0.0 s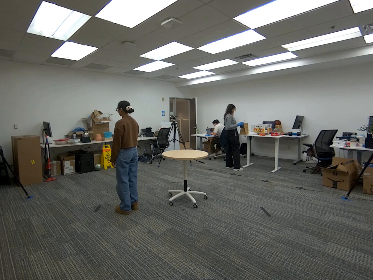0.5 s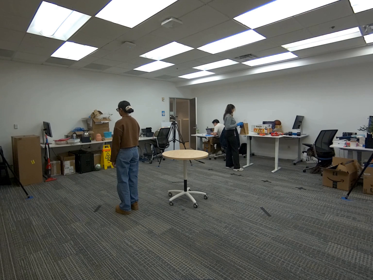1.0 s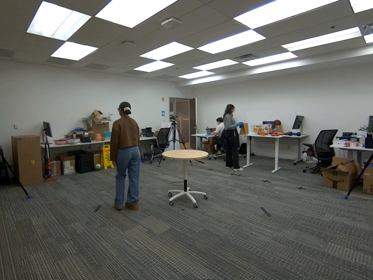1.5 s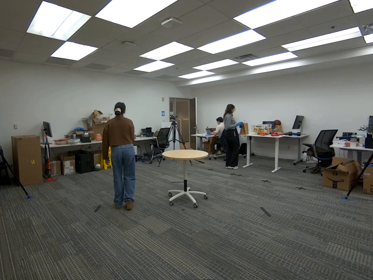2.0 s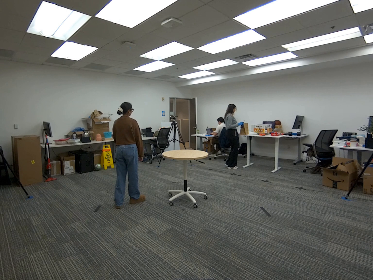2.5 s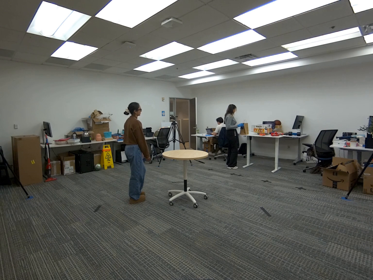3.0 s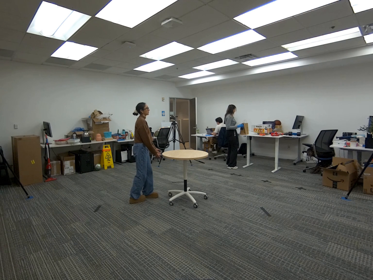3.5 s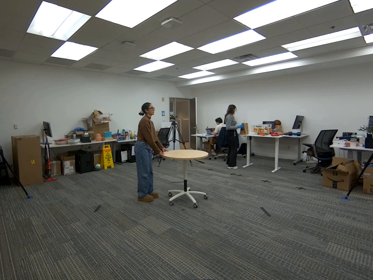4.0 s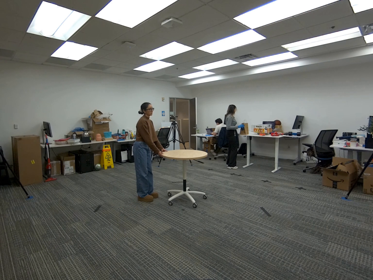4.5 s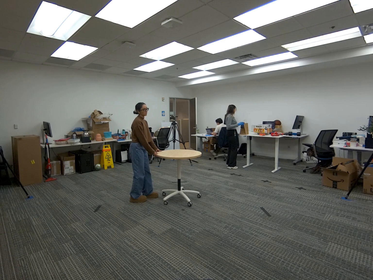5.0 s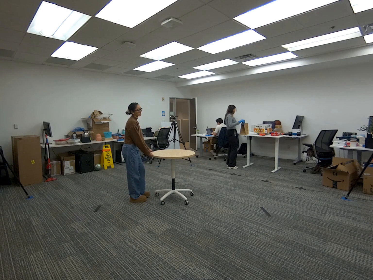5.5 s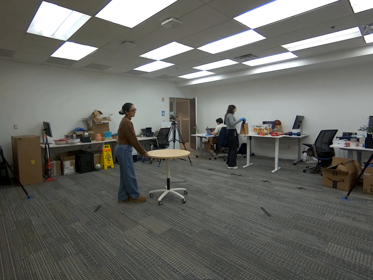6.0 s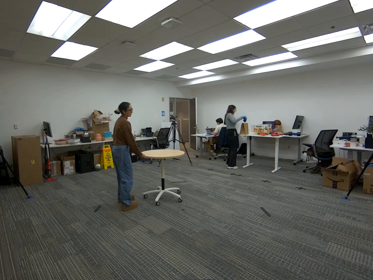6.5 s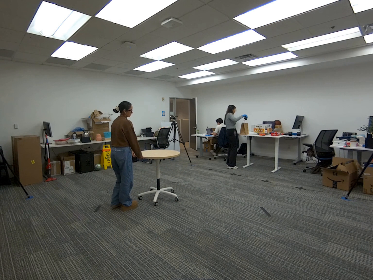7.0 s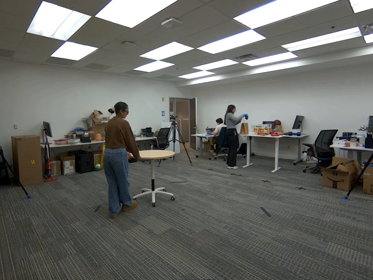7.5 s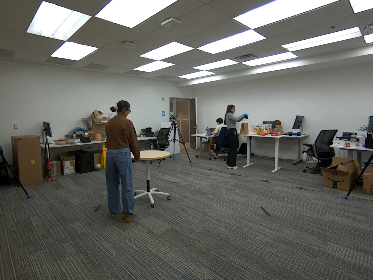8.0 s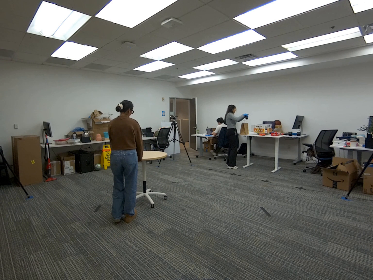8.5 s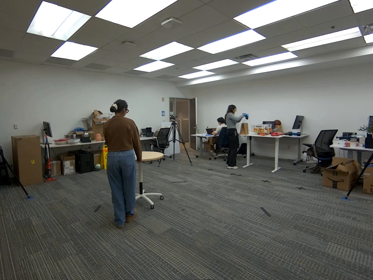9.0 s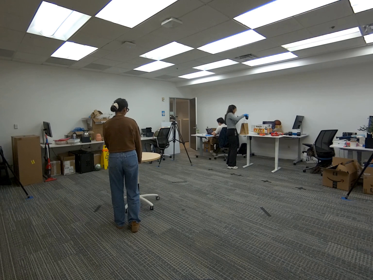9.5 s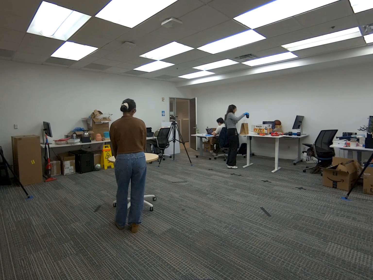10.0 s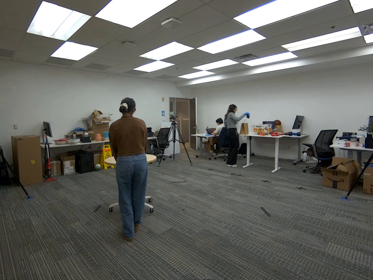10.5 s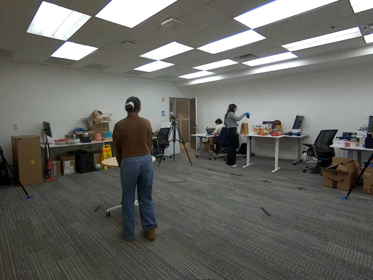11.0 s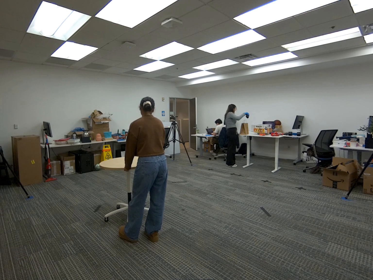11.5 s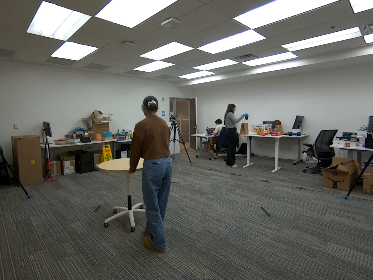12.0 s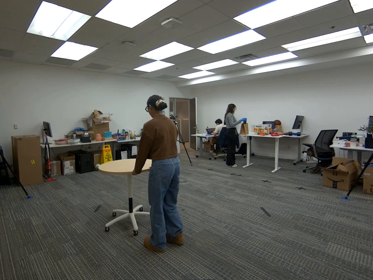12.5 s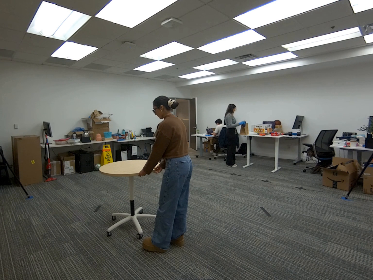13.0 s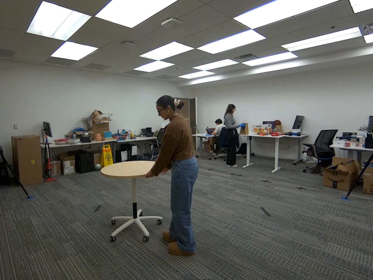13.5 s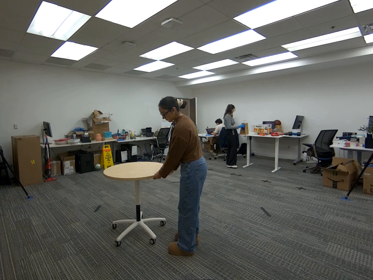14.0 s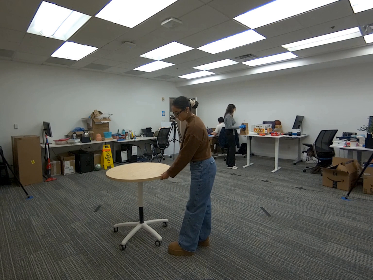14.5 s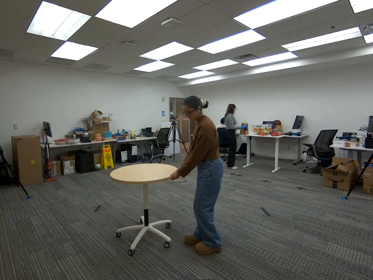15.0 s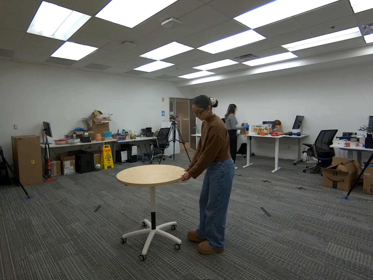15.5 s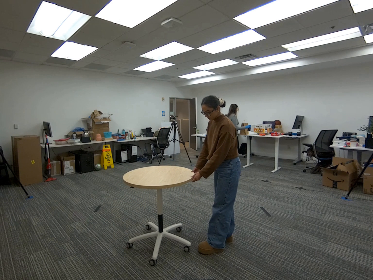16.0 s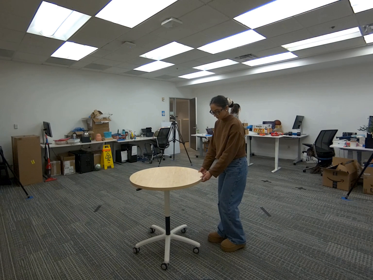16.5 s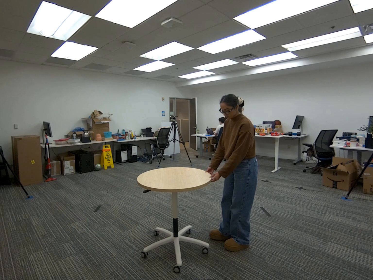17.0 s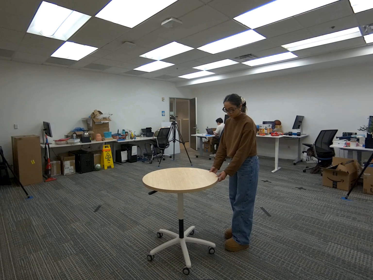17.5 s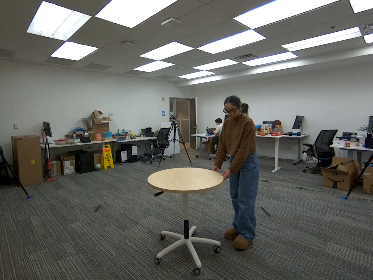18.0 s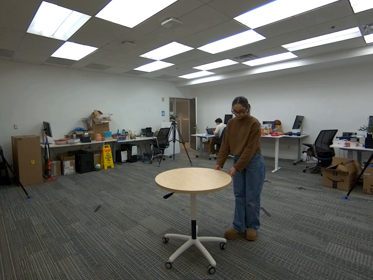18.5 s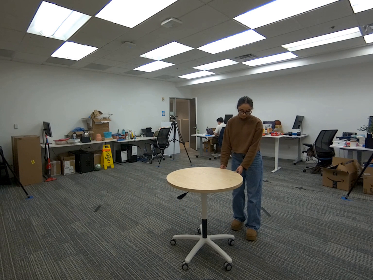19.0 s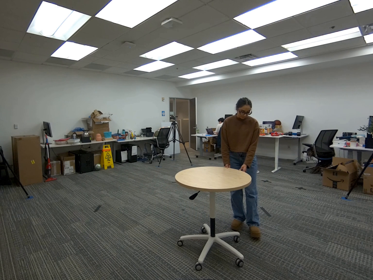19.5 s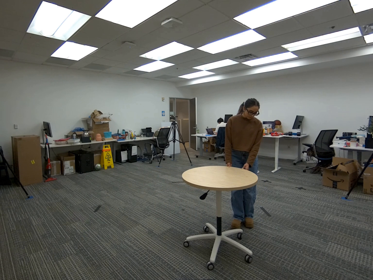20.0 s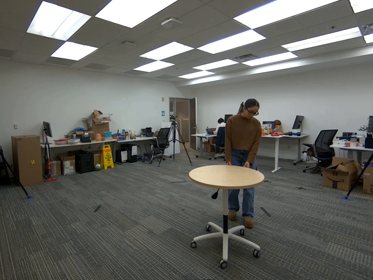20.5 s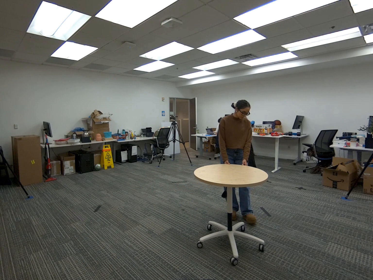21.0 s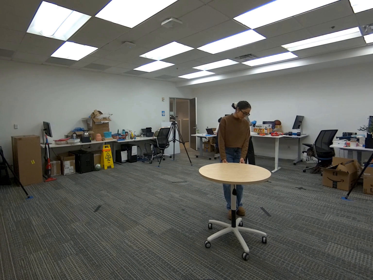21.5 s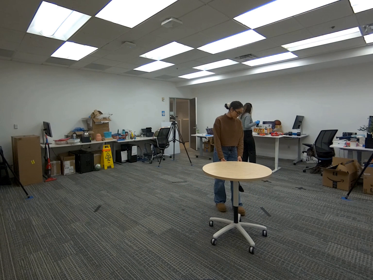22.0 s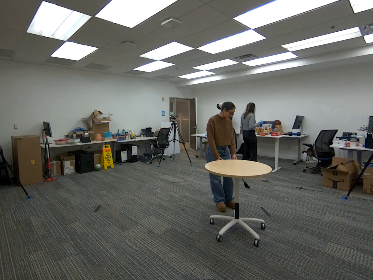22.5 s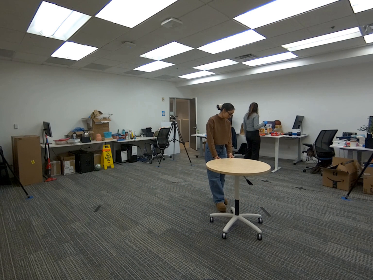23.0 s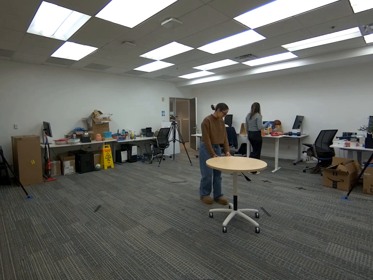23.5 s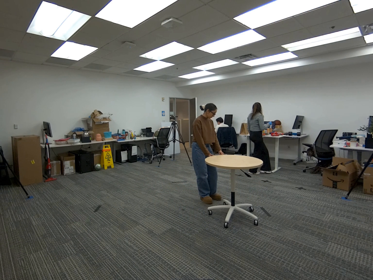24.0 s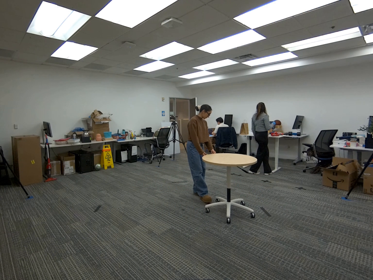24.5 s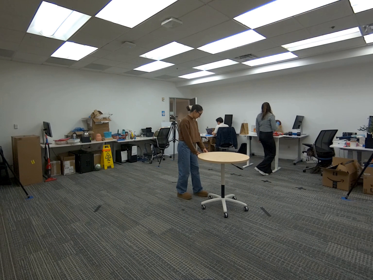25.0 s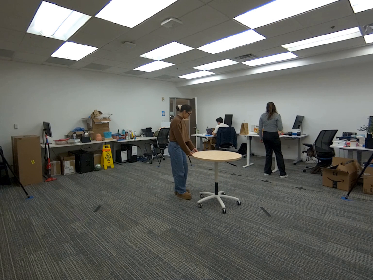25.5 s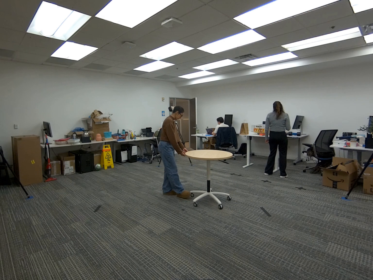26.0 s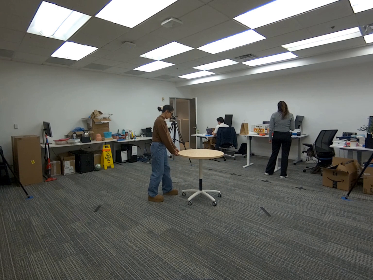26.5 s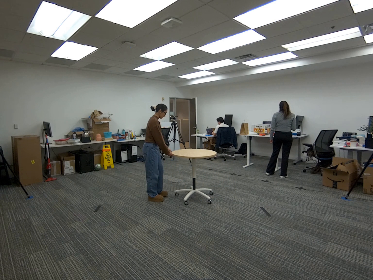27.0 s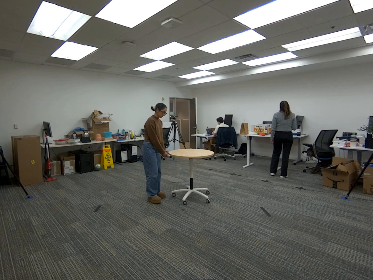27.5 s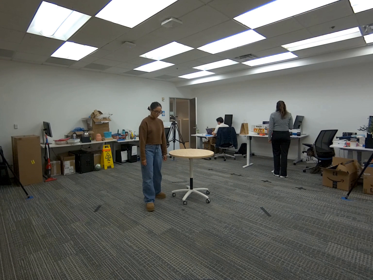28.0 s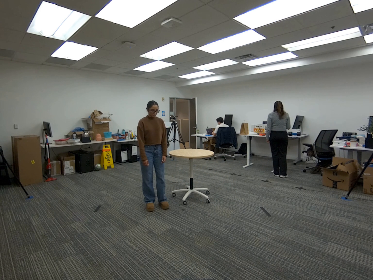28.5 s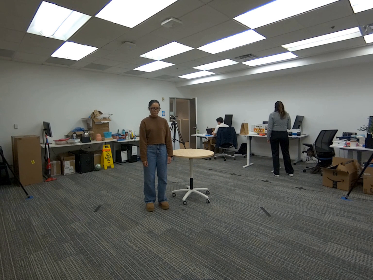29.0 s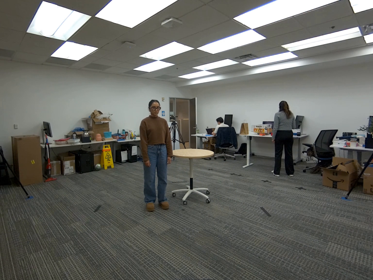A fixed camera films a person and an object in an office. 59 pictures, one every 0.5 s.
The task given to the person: Walk to the round table, use both of your hands to pull the table around the bounding area.
